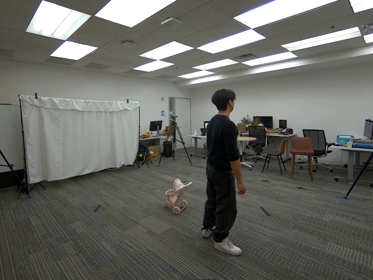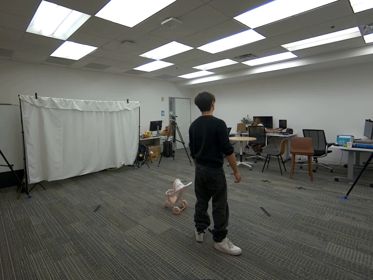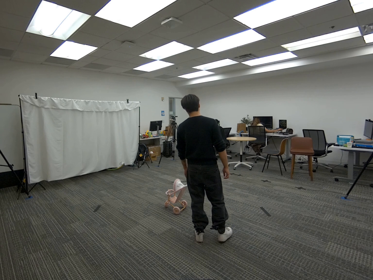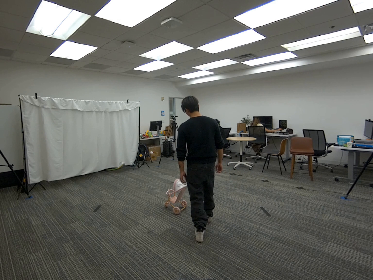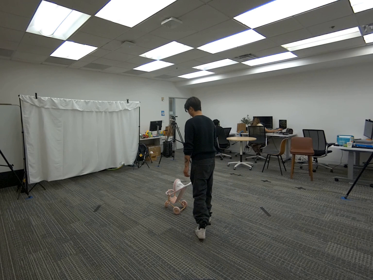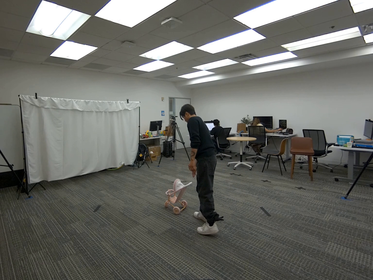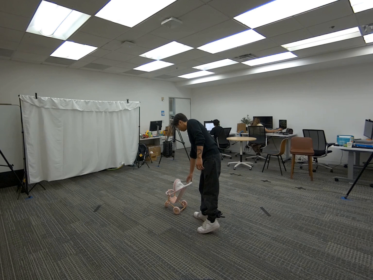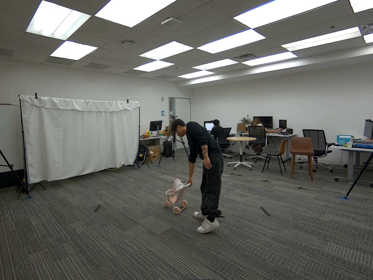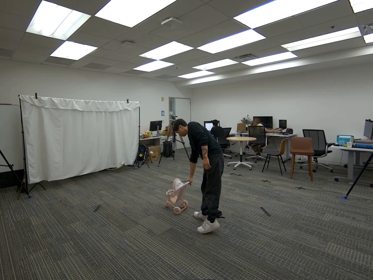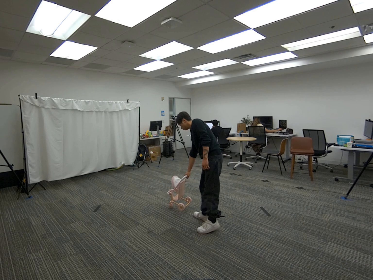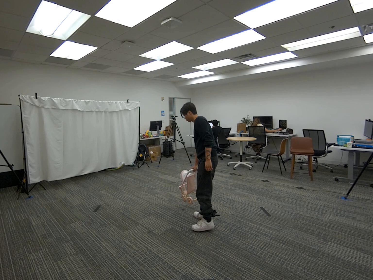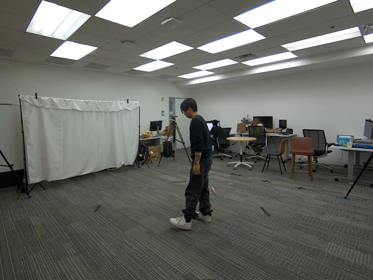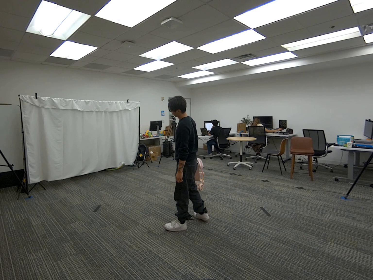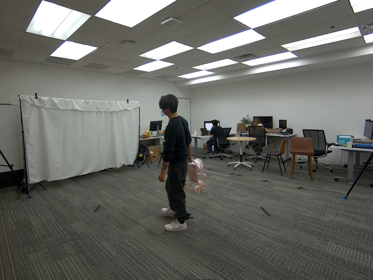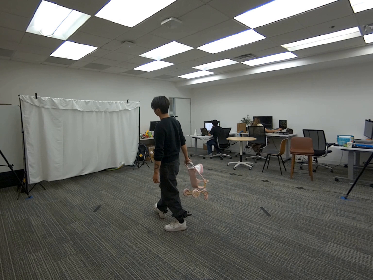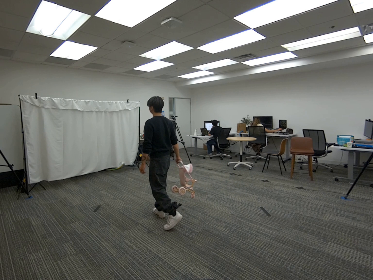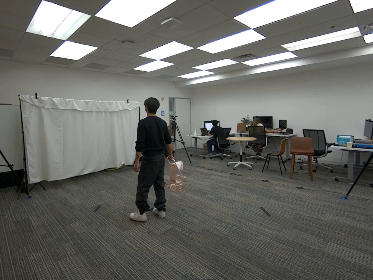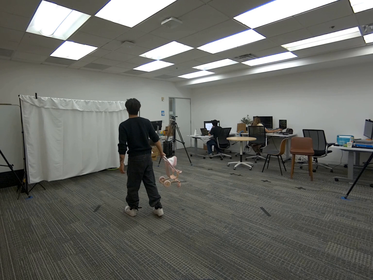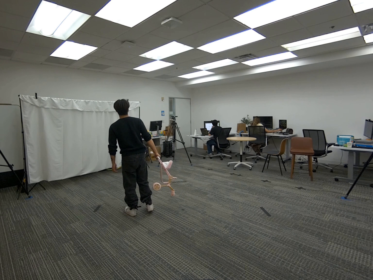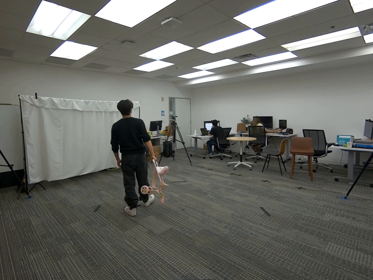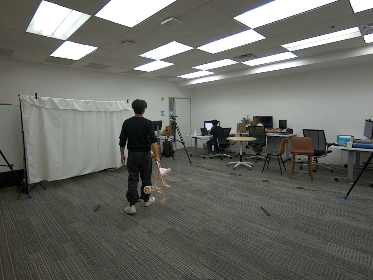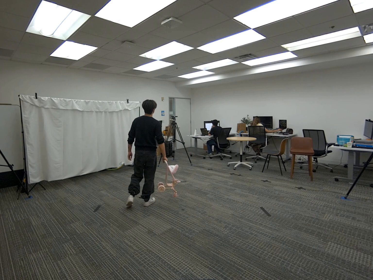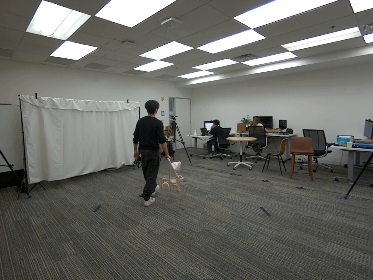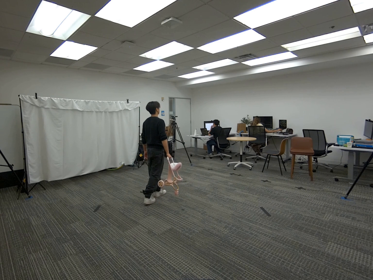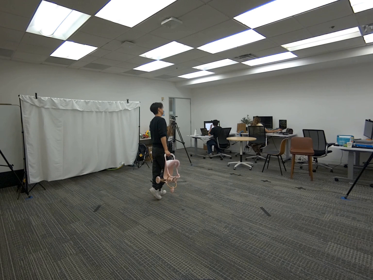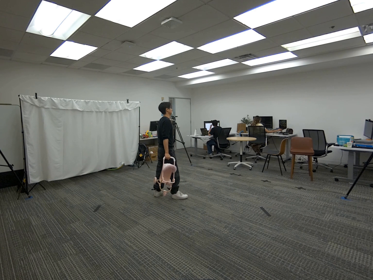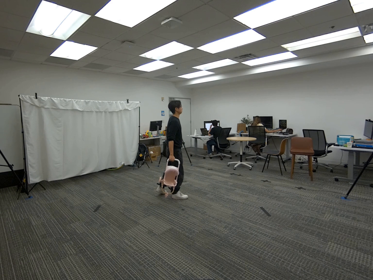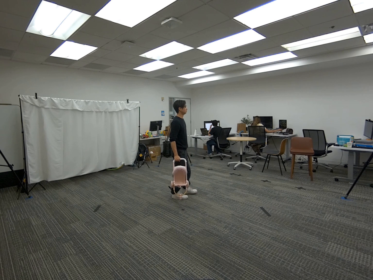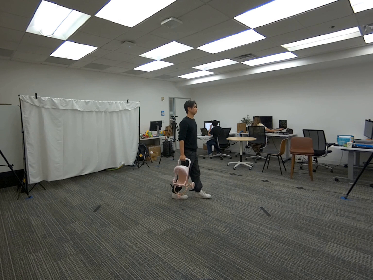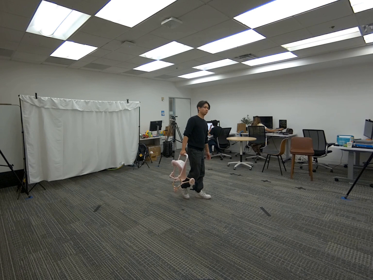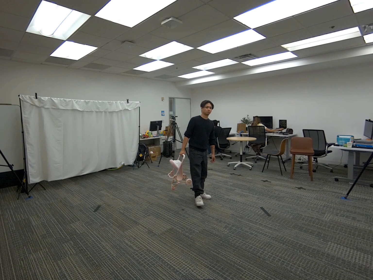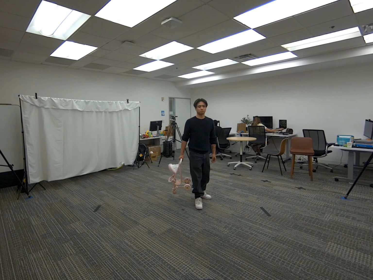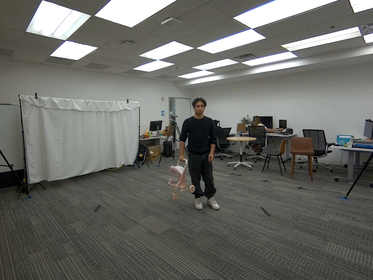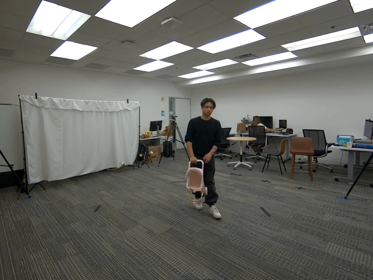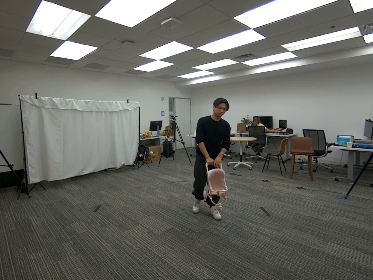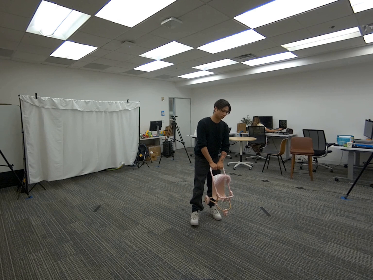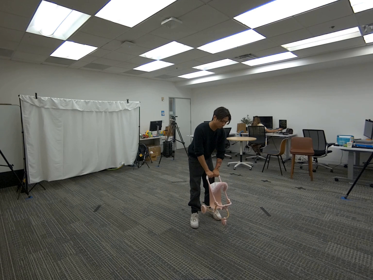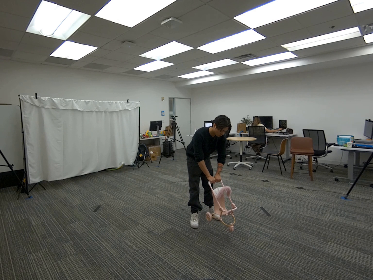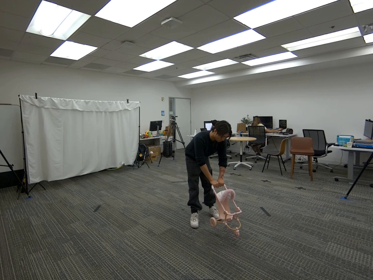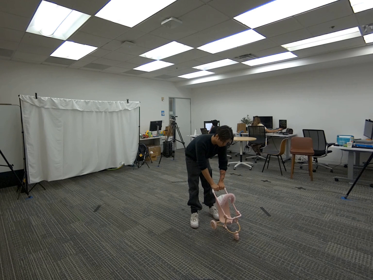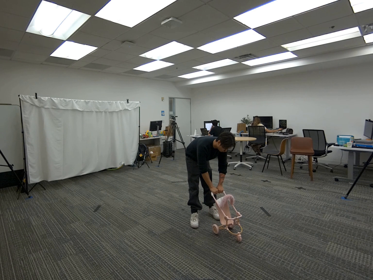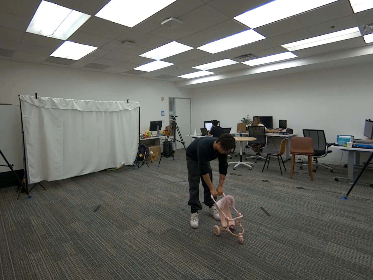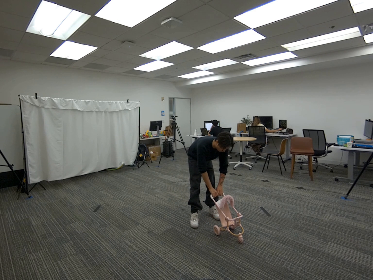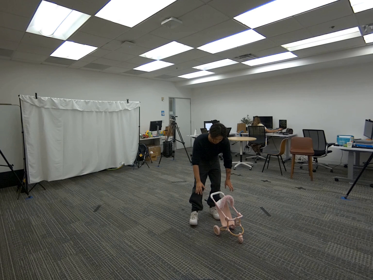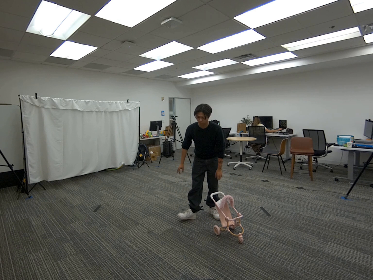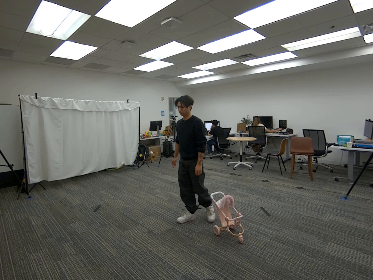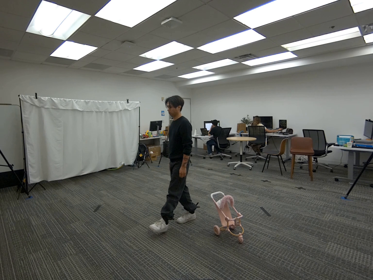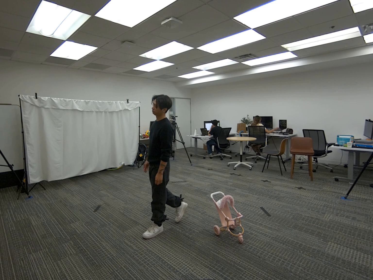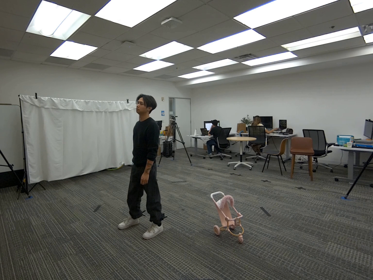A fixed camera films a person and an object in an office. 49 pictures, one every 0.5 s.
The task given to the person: Walk over to the toy stroller on the ground within the bounding area and pickup with right hand. Walk around the bounding area and Place back down with both hands.
